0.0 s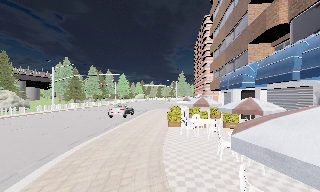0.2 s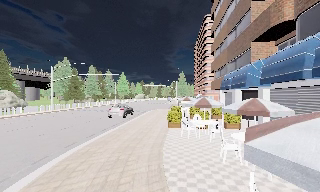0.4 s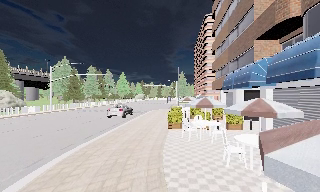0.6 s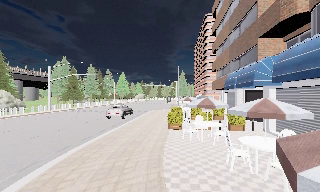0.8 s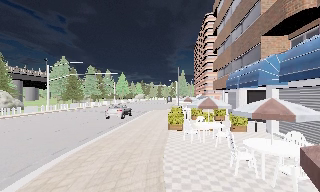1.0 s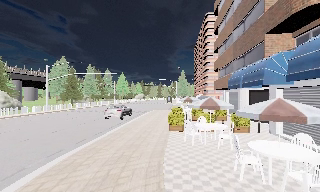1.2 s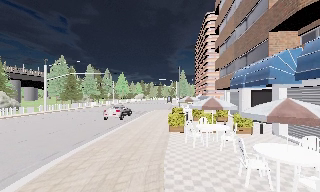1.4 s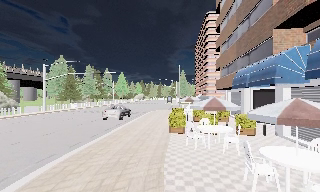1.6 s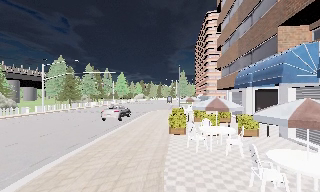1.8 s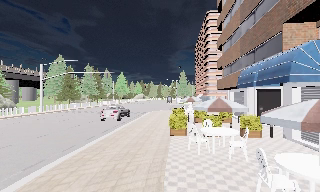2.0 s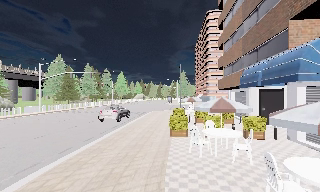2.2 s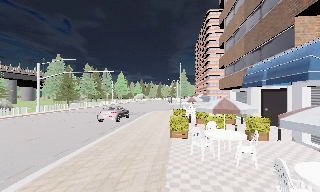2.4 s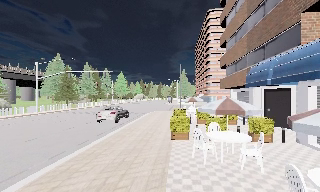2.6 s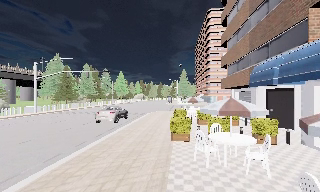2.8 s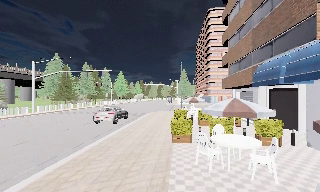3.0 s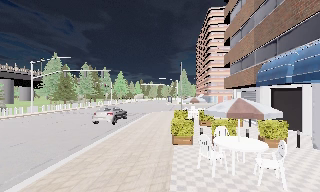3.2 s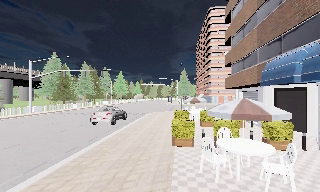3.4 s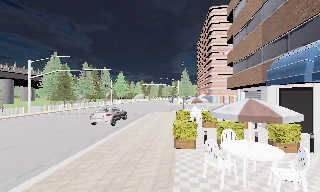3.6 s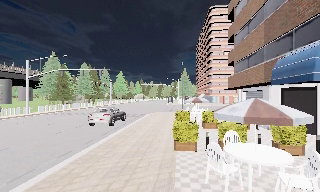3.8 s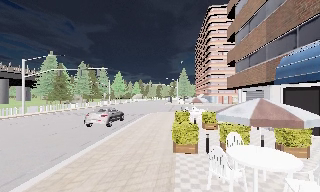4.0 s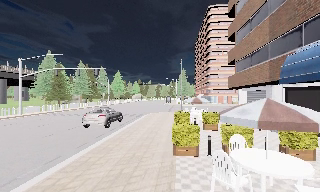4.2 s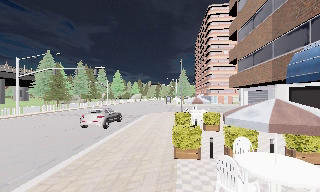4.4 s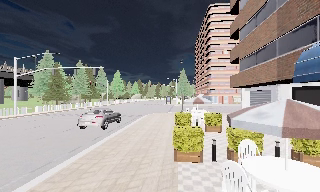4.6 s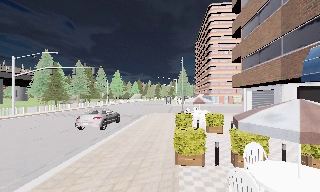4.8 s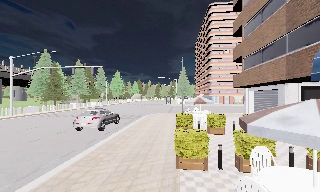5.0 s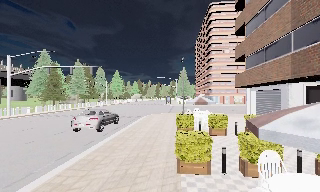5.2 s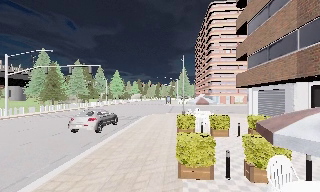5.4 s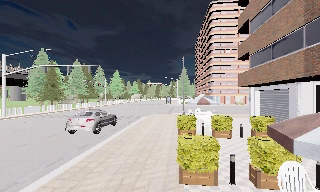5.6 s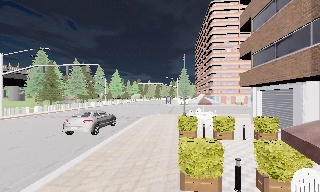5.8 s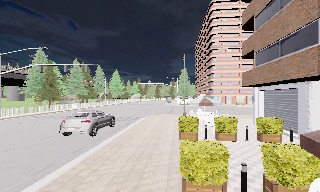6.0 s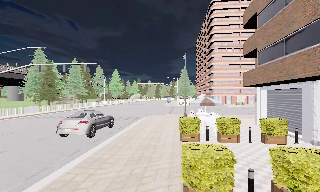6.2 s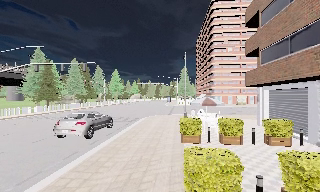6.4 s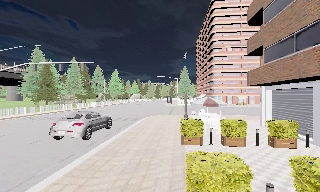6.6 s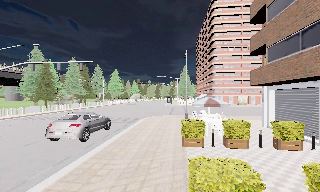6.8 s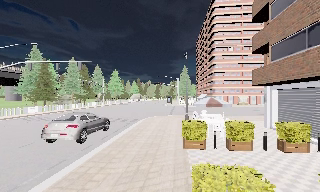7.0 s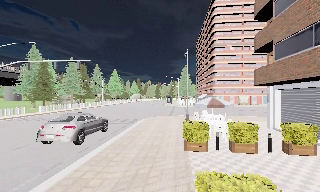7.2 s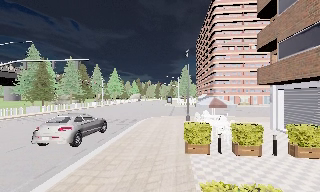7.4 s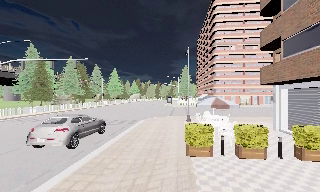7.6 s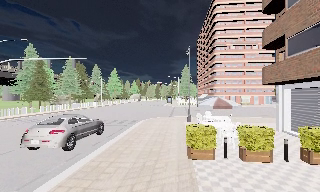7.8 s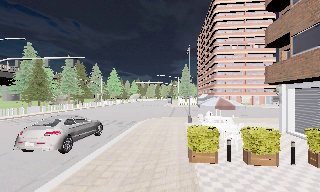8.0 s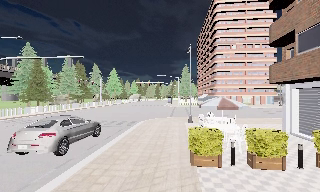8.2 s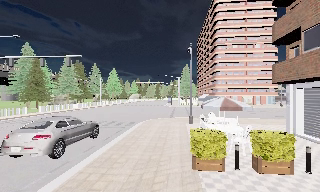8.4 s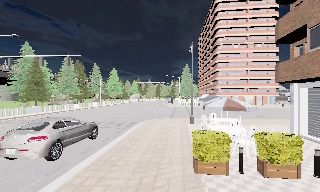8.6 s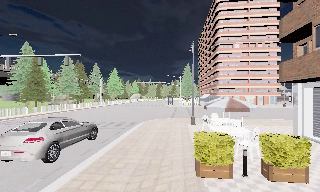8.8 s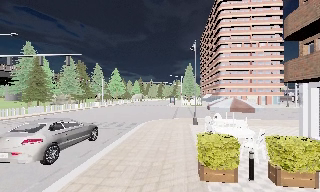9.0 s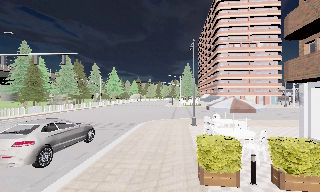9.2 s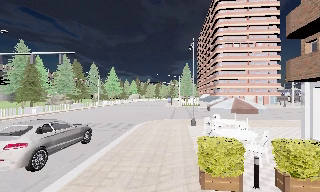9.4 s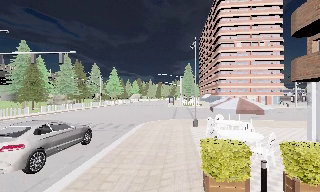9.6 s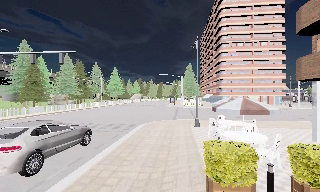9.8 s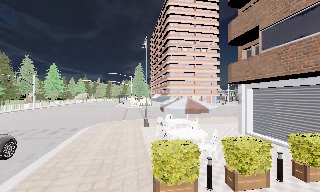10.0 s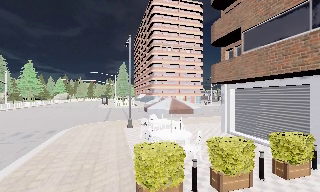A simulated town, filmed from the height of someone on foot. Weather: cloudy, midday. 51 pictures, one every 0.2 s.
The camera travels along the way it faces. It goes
forward.
0.0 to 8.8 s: The camera travels forward, about 14 m, so what stands in front looms larger.
8.8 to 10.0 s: The scene slides to the left, as the camera pans about 25 degrees to its right. It travels forward, about 1.5 m, so what stands in front looms larger.
The film runs forward here.
